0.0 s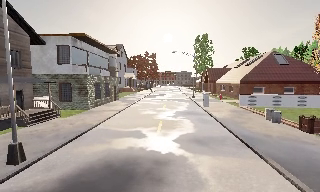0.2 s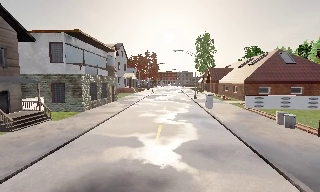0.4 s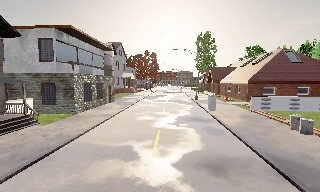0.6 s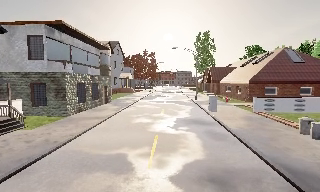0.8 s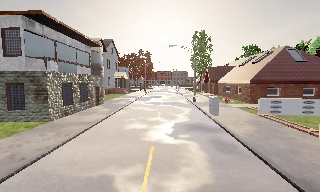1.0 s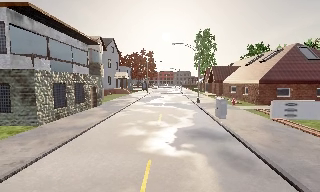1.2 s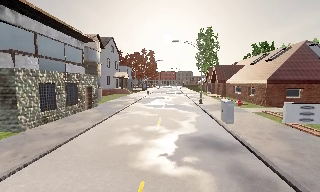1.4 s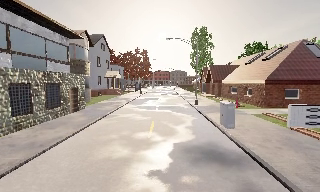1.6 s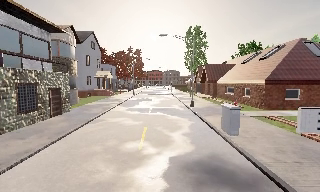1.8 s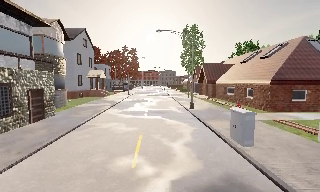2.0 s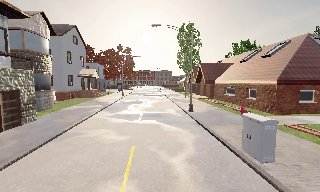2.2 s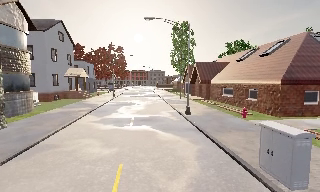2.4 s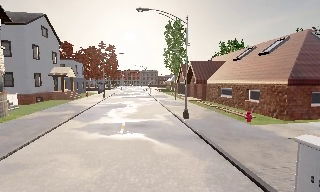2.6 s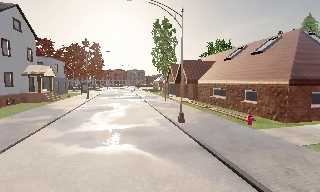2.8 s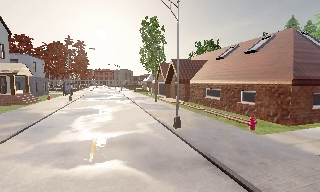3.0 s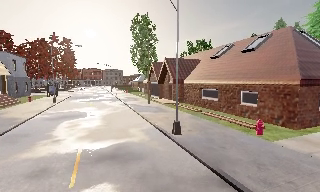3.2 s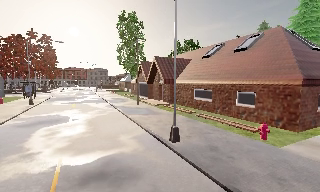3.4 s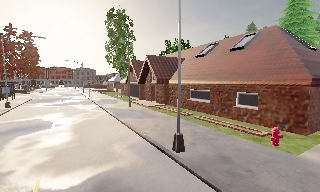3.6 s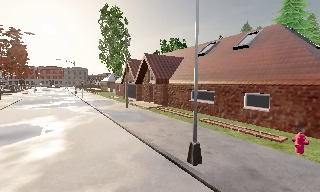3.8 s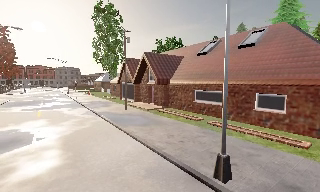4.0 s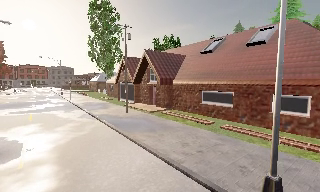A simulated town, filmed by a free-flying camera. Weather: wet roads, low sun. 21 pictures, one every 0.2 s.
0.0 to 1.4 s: The camera travels forward, about 8 m, so what stands in front looms larger.
1.4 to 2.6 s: The scene slides to the left, as the camera pans about 15 degrees to its right. It travels forward, about 9 m, so what stands in front looms larger.
2.6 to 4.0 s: The camera pans to its right, which is clockwise from overhead, by about 25 degrees. It travels forward and to its left, about 9 m, so what stands in front looms larger.
The film runs forward here.
